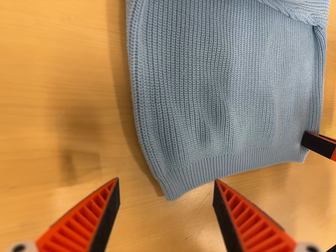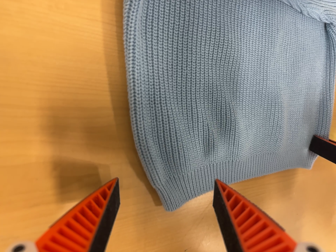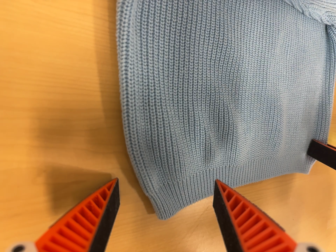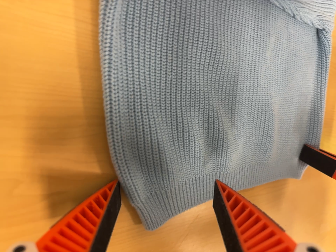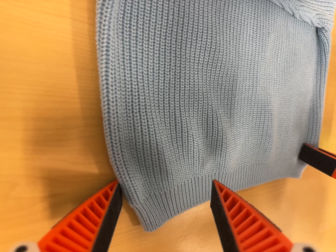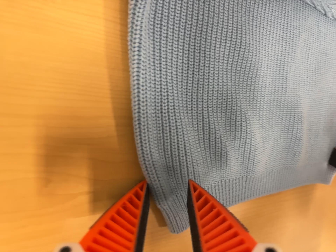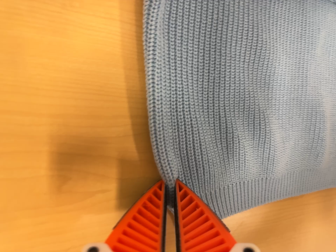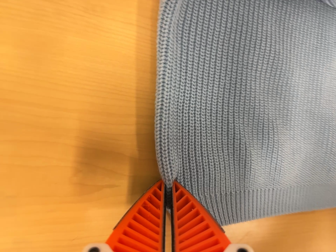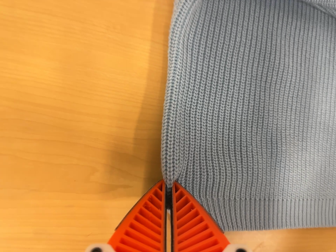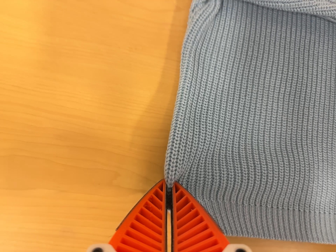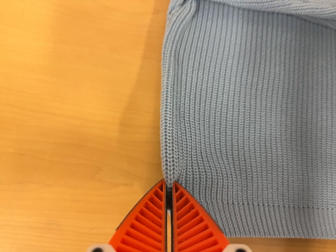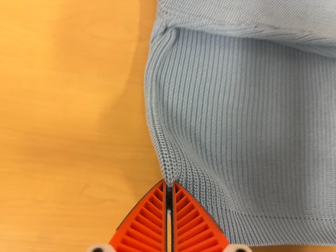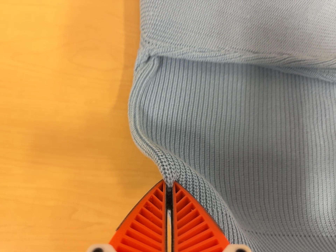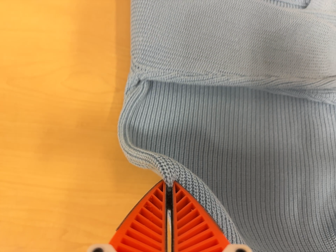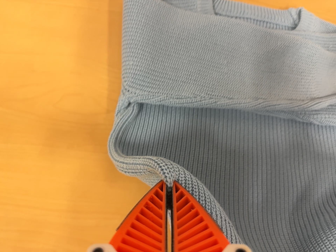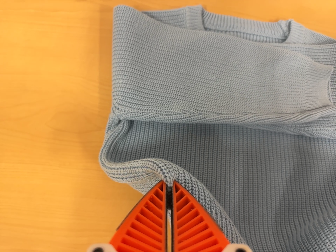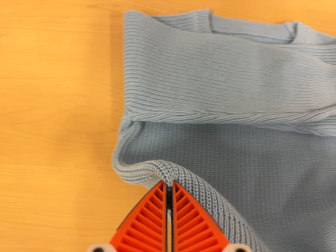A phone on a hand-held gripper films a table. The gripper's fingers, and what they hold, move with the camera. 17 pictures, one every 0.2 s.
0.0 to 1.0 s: The camera travels forward, about 5 cm, so what stands in front looms larger.
1.0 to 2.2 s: The camera pans to its left by about 20 degrees. It travels to its right, backward and toward the bottom of its view, about 10 cm. Its aim tips toward the top of its view by about 20 degrees, and the scene shifts downward.
2.2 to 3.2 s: The camera travels toward the top of its view and to its right, about 10 cm, so close, fixed things drift downward.
The film runs forward here.
